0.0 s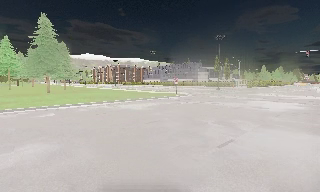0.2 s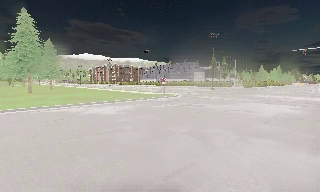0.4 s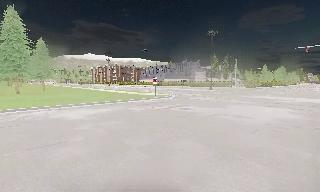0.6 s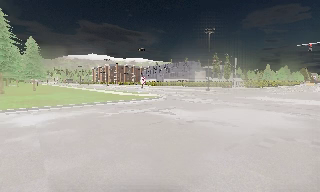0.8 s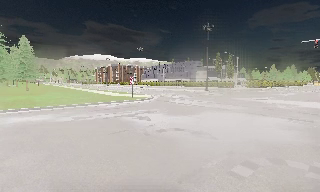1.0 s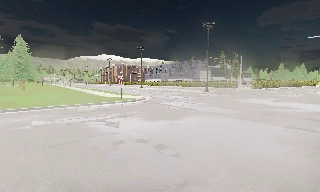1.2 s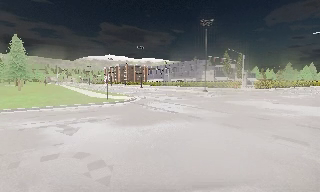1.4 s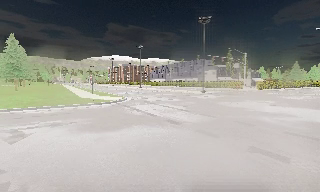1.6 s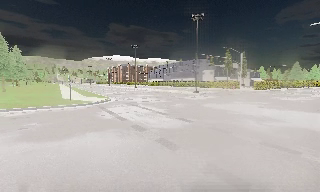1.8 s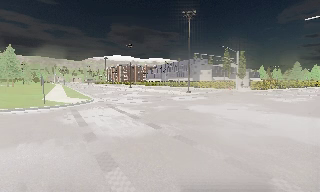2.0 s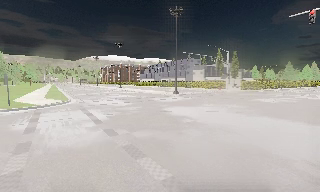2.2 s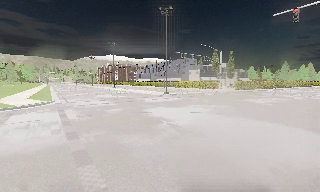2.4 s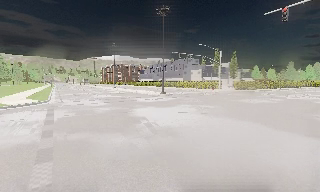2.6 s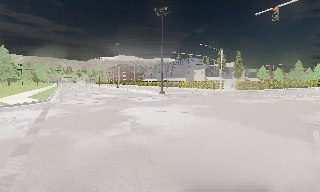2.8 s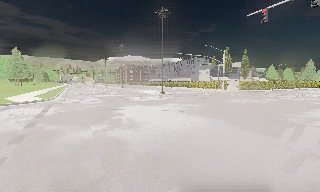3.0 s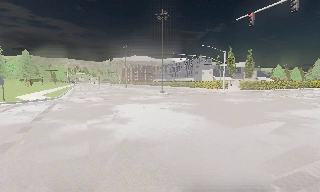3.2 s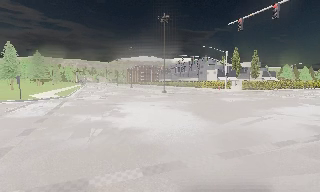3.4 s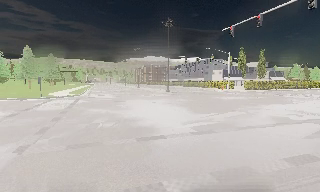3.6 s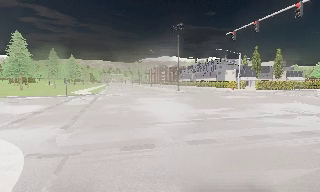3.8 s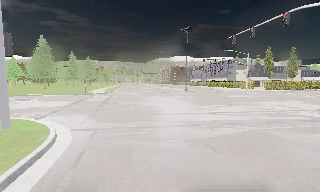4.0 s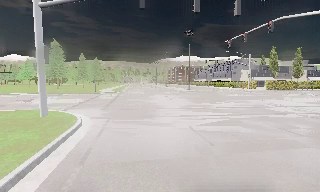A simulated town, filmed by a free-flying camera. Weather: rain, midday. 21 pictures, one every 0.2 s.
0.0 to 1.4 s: The camera travels to its right and forward, about 14 m, so close, fixed things drift to the left.
1.4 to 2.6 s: The camera travels to its right, about 8 m, so close, fixed things drift to the left. It loses speed.
2.6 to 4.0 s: The camera pans to its left, which is counterclockwise from overhead, by about 20 degrees. It travels backward and to its right, about 11 m, so what stands in front gets smaller. It gains speed.
The film runs forward here.
